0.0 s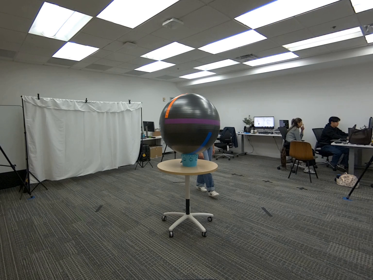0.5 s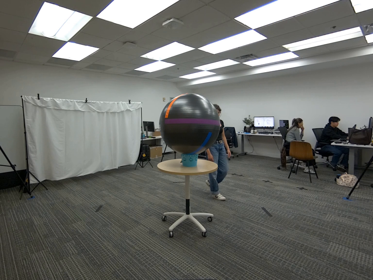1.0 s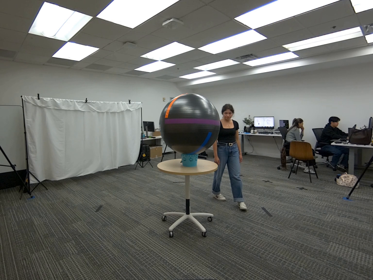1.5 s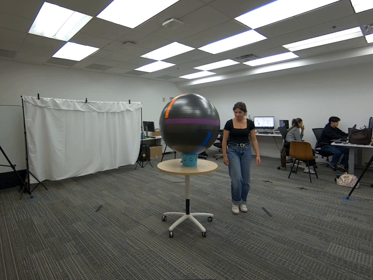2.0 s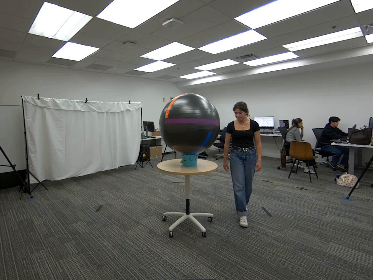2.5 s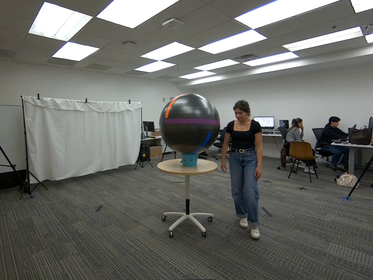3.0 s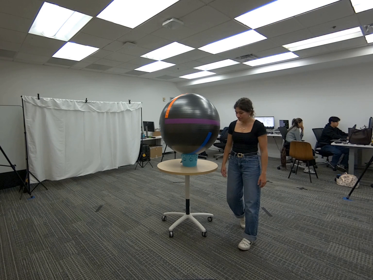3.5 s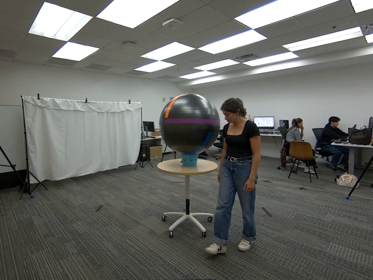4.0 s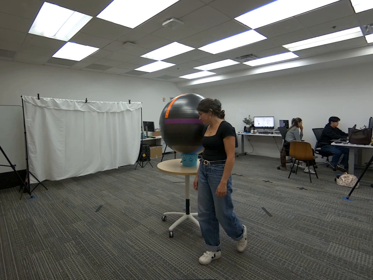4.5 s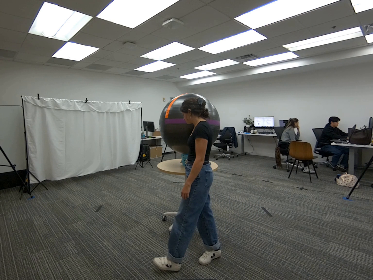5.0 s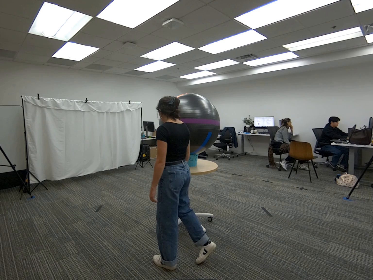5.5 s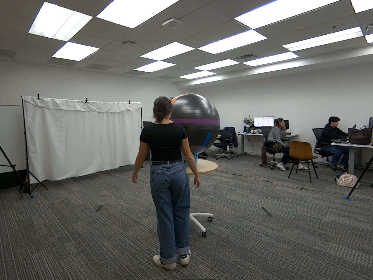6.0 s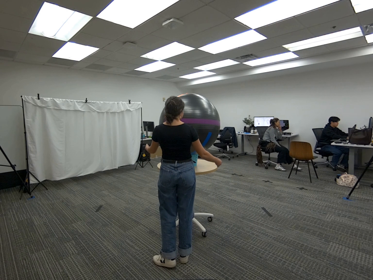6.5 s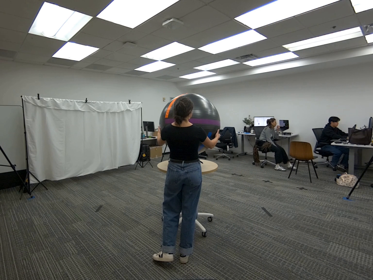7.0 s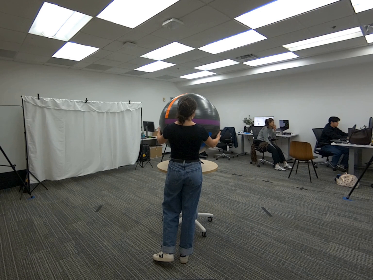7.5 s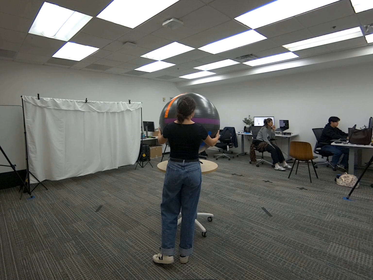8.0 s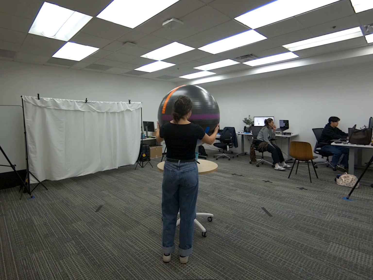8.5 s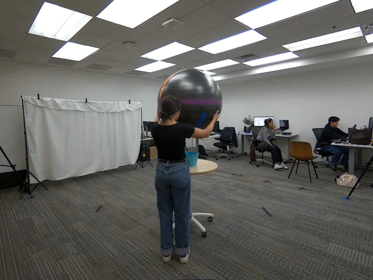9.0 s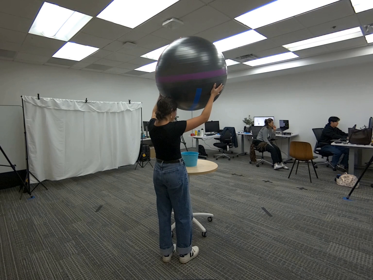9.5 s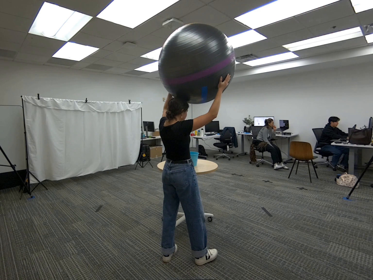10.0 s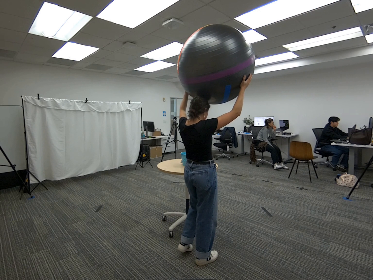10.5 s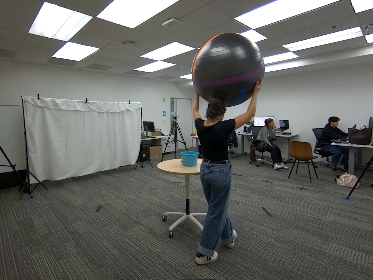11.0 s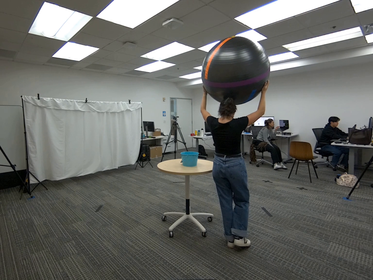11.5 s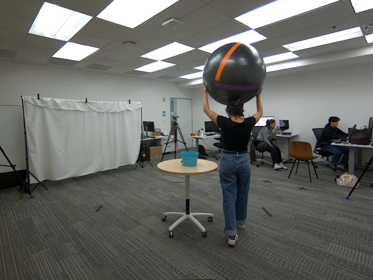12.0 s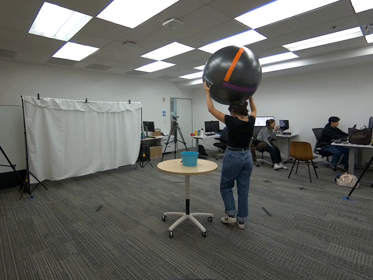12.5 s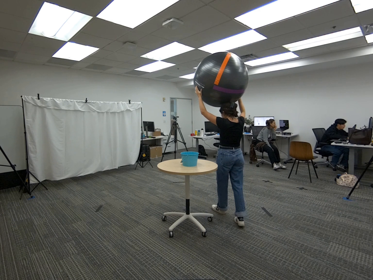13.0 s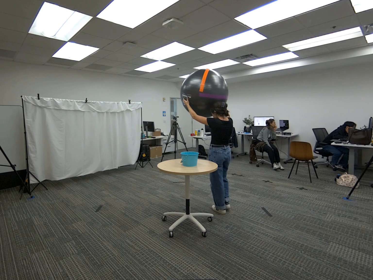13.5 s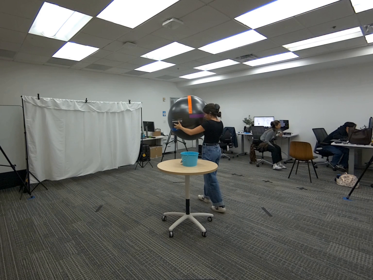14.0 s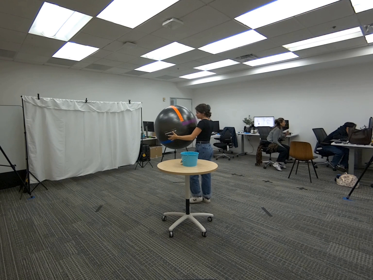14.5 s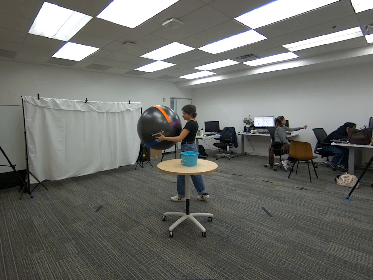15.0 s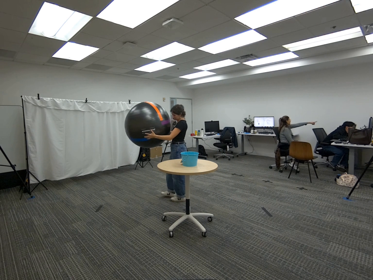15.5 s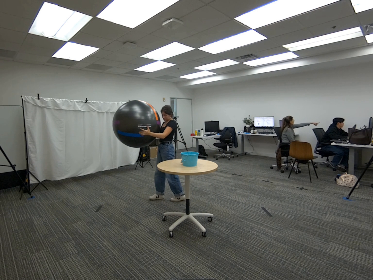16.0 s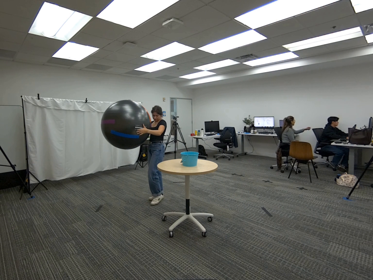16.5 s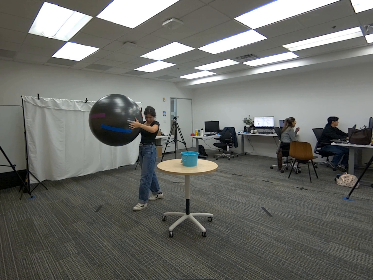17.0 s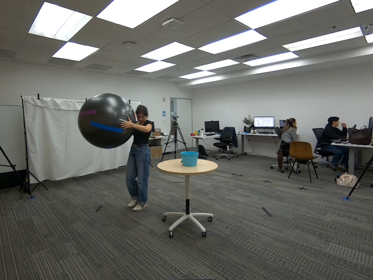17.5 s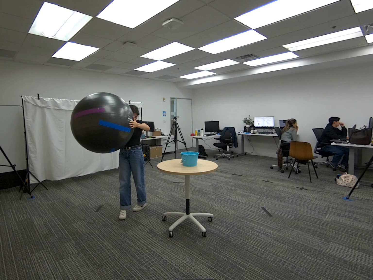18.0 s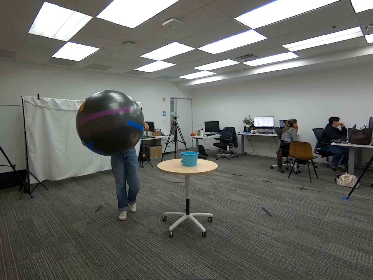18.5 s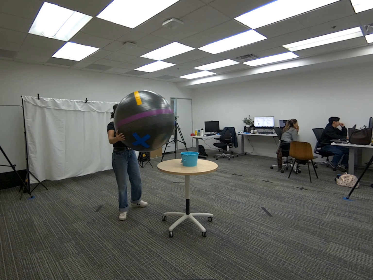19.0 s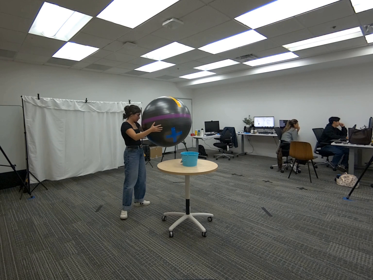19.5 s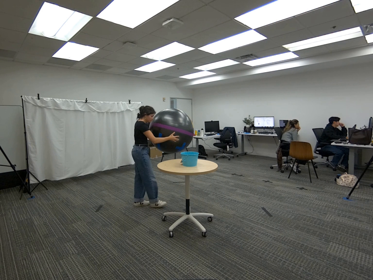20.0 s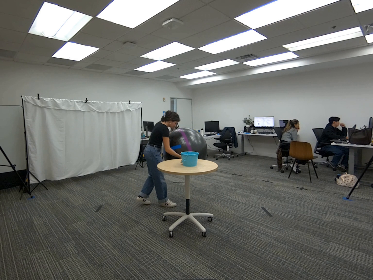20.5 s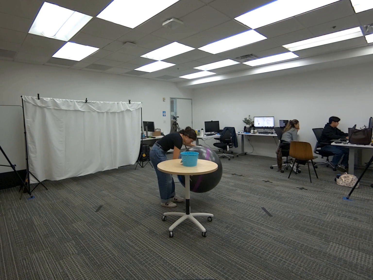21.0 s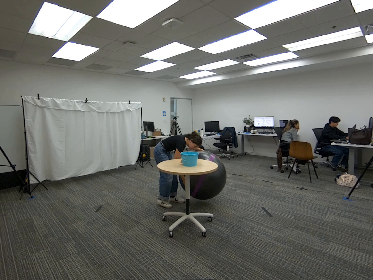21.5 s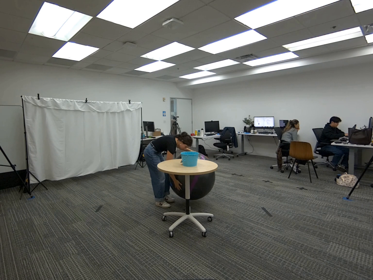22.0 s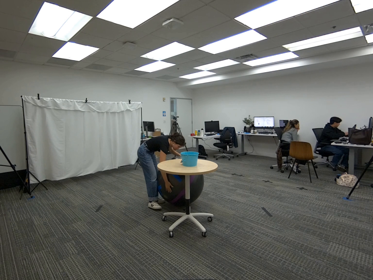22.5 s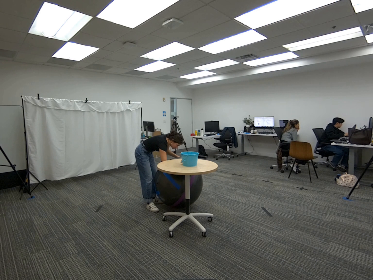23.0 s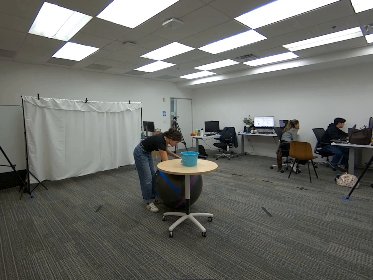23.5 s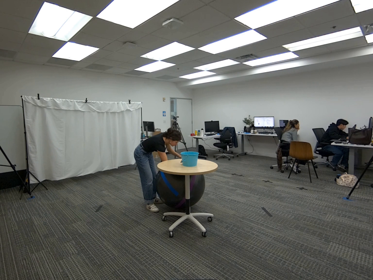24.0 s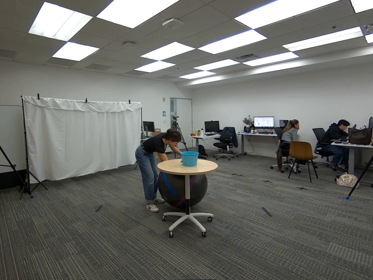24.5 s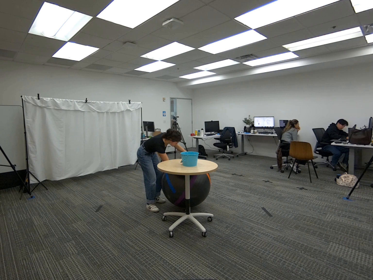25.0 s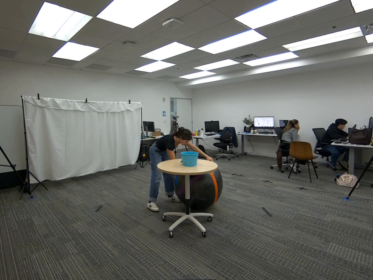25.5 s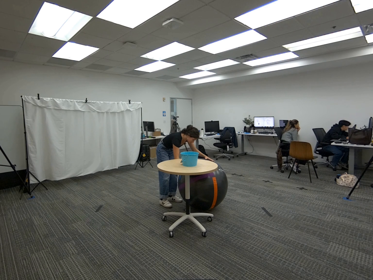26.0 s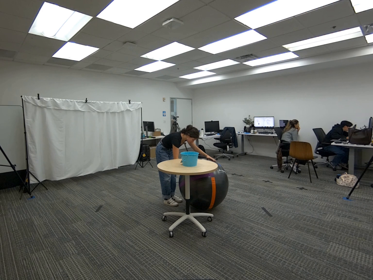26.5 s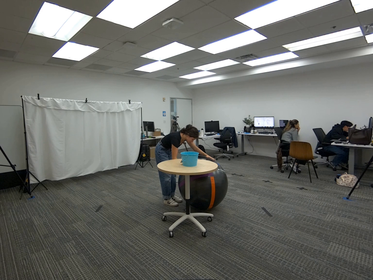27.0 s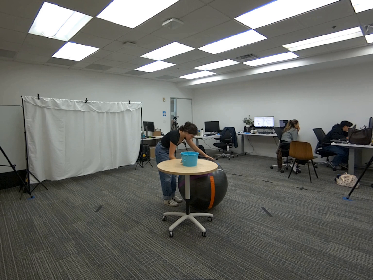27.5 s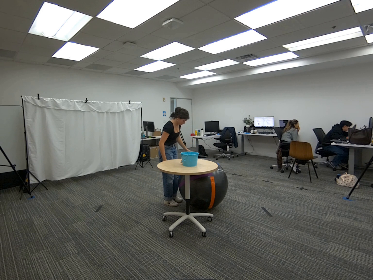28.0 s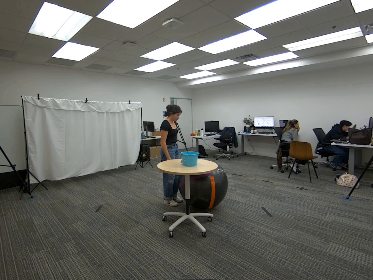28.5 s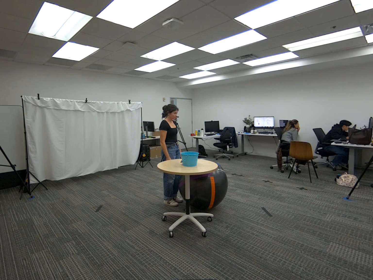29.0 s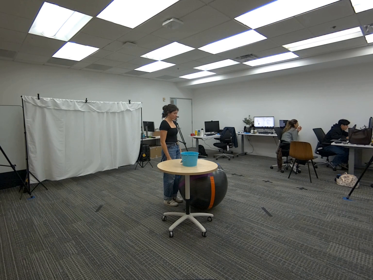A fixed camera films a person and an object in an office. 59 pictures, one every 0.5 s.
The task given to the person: Walk over to the yoga ball on the round table sitting on the blue basket and place on the ground.
